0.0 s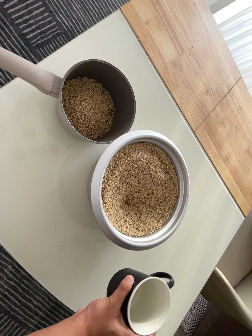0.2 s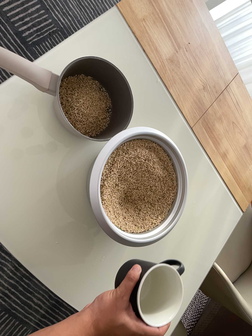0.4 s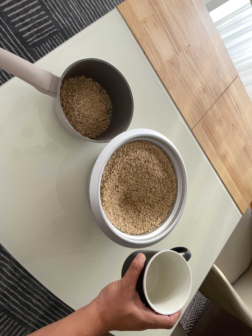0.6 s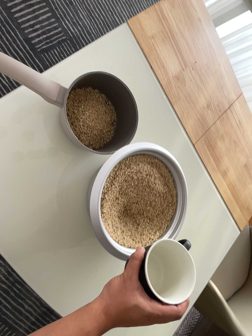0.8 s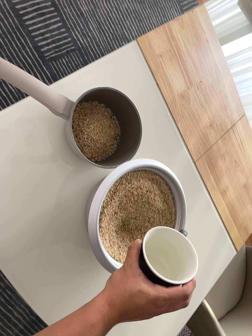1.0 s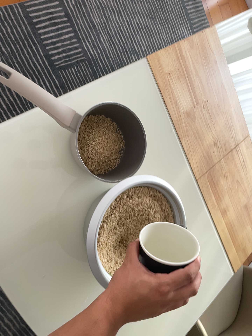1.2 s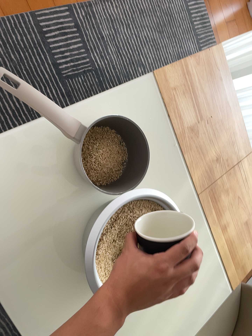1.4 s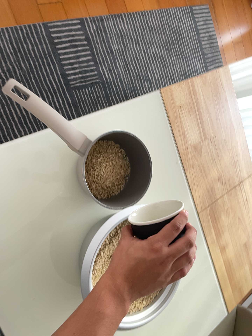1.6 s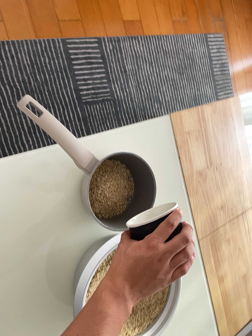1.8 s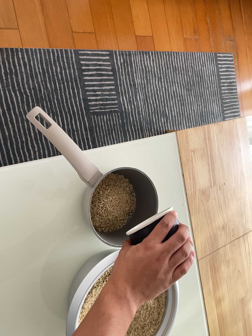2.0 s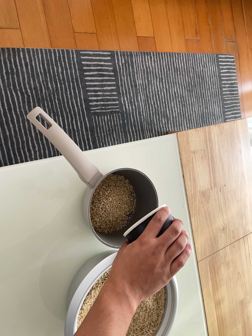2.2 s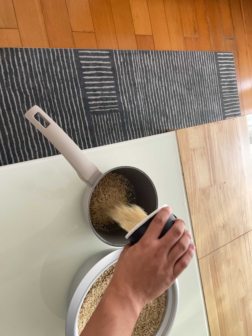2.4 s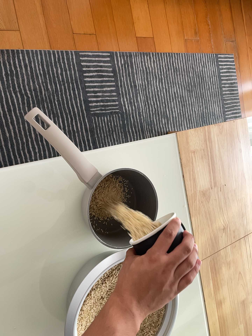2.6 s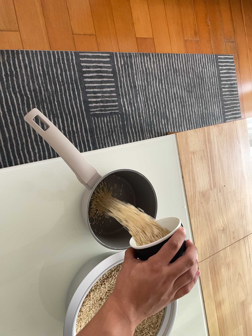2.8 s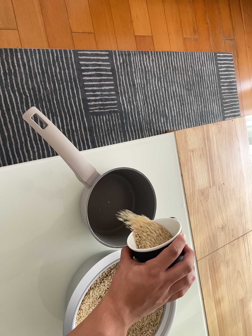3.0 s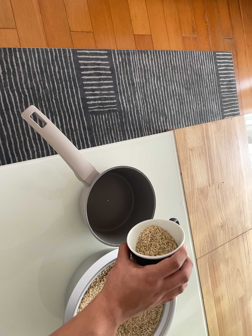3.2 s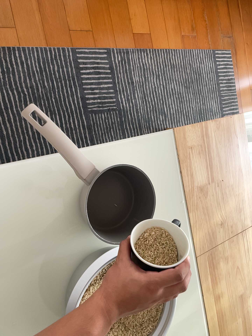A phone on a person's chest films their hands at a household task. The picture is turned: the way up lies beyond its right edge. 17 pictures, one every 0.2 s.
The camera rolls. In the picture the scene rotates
clockwise.
The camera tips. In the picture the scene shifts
downward.
0.0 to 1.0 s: The camera rolls about its line of sight by about 10 degrees, and the scene rotates clockwise.
1.0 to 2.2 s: The camera's aim tips toward the top of its view by about 10 degrees, and the scene shifts downward. It rolls about its line of sight by about 15 degrees, and the scene rotates clockwise.
2.2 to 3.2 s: The camera keeps its place and its aim.
The film runs backward here.
